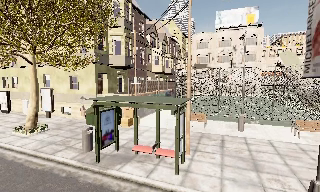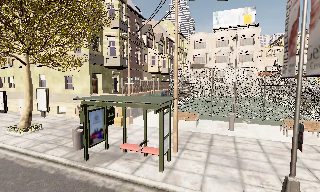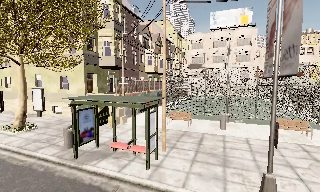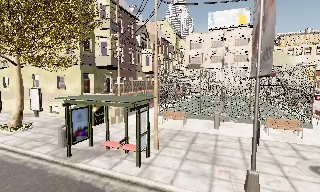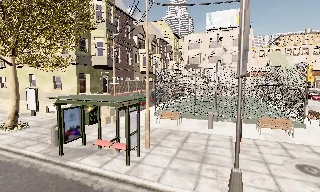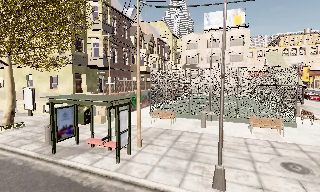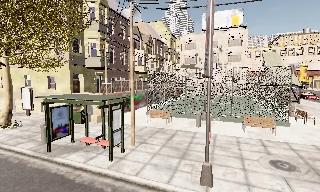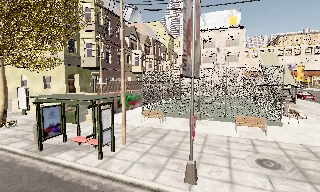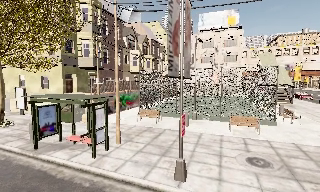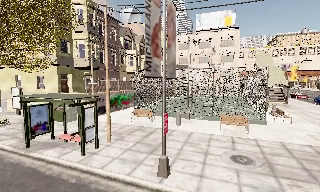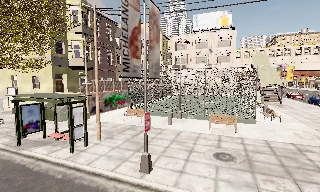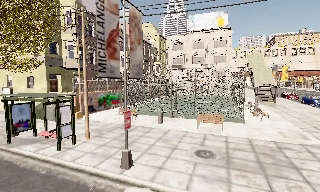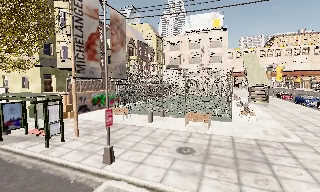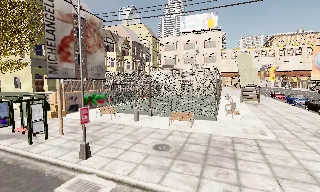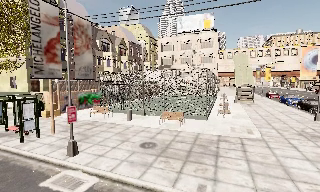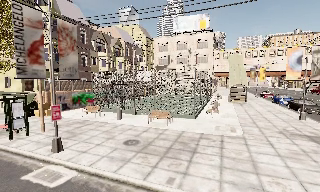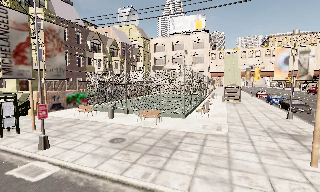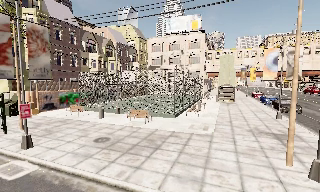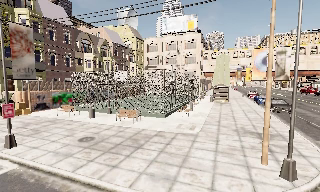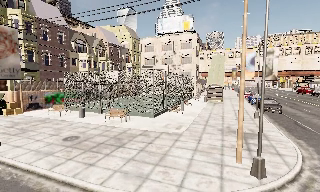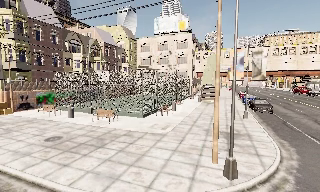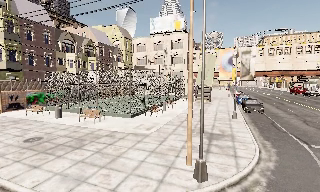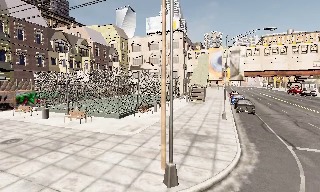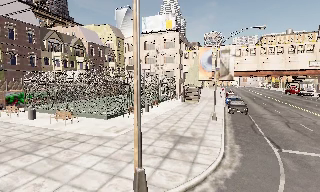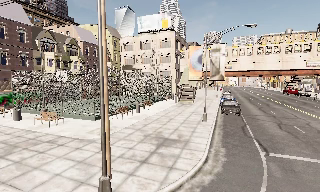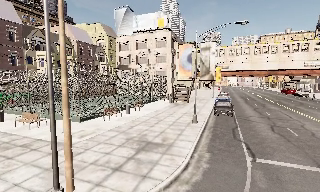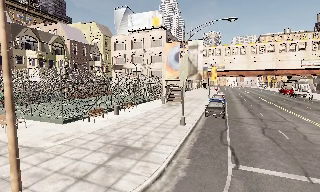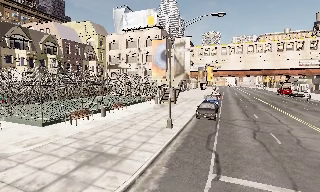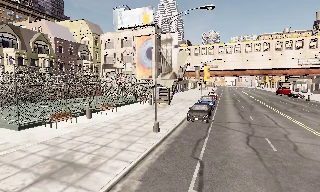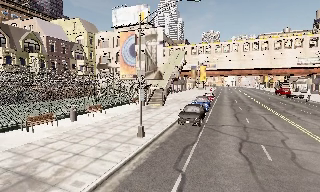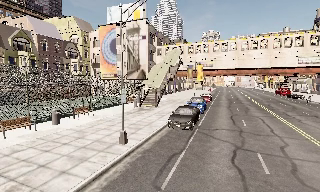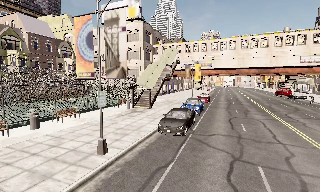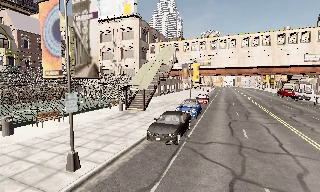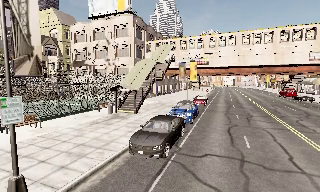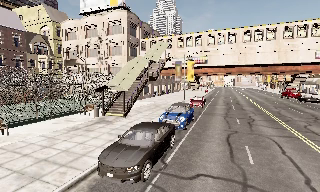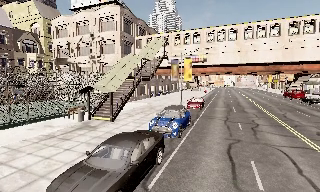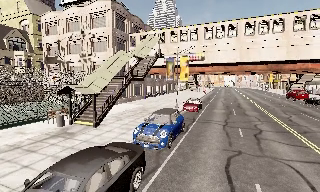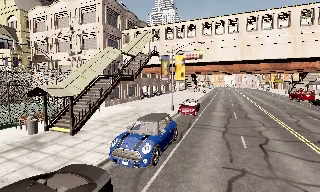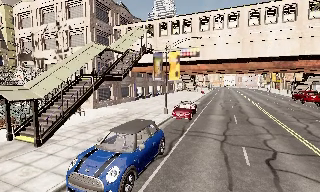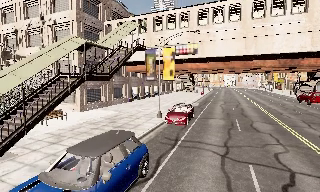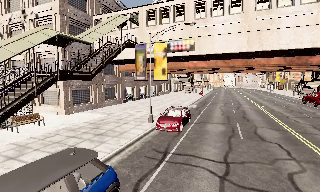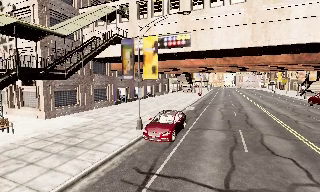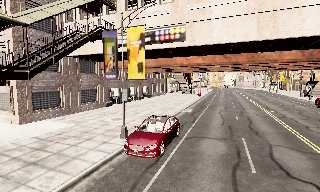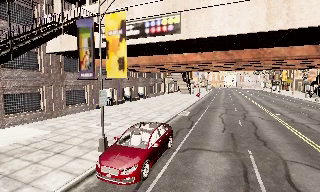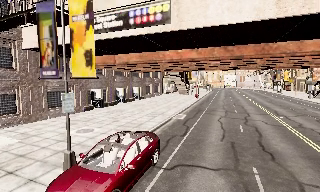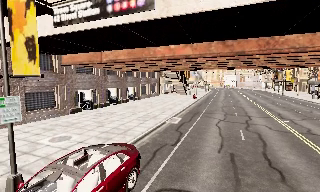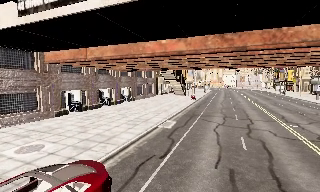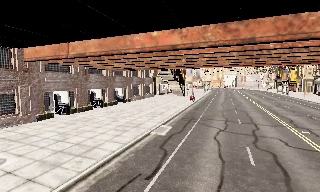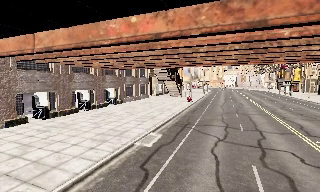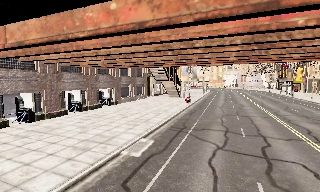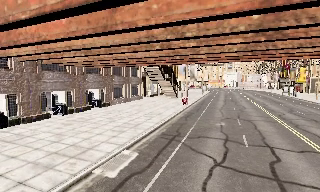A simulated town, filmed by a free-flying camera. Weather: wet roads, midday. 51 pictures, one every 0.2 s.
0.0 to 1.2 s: The camera travels to its right, about 3 m, so close, fixed things drift to the left.
1.2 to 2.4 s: The camera travels to its right, about 4 m, so close, fixed things drift to the left. It gains speed.
2.4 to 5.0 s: The camera travels to its right, about 13 m, so close, fixed things drift to the left.
5.0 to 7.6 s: The camera travels forward and to its right, about 20 m, so what stands in front looms larger.
7.6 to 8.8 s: The camera travels forward, about 12 m, so what stands in front looms larger.
8.8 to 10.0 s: The camera travels forward and to its right, about 10 m, so what stands in front looms larger.
The film runs backward here.
